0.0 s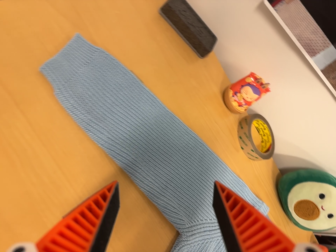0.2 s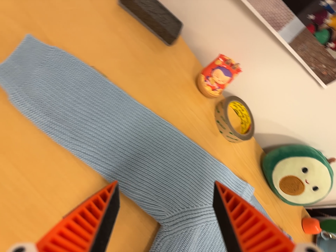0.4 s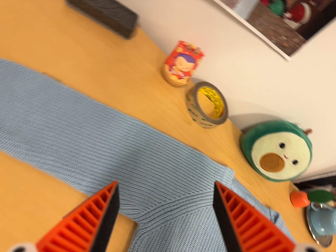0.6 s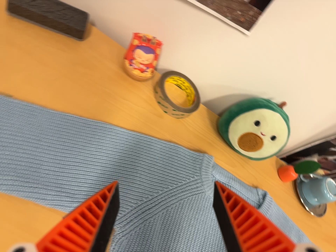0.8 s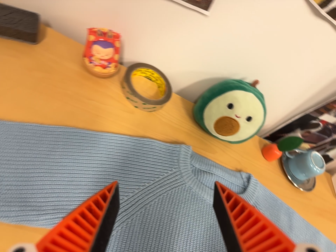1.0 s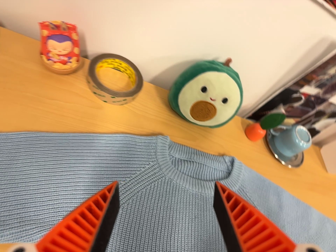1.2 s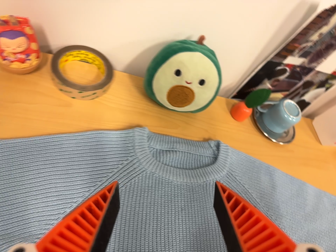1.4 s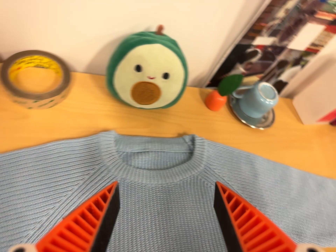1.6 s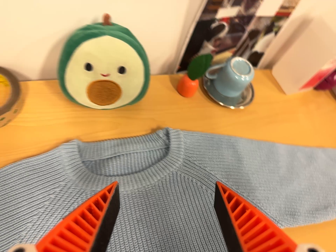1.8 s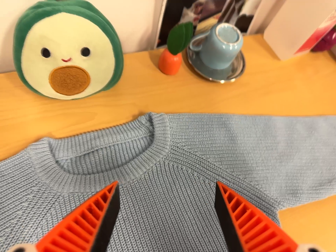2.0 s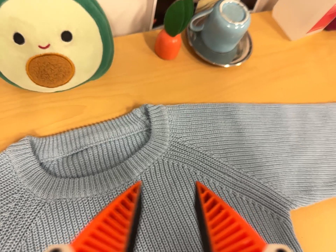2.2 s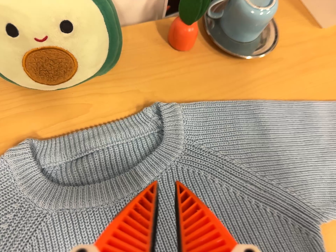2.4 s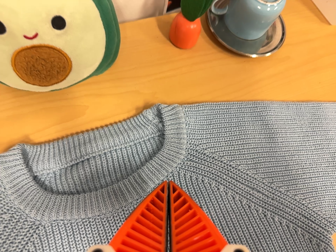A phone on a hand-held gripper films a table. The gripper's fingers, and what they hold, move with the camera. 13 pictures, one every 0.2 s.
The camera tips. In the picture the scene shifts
upward.
The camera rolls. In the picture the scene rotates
counterclockwise.
0.0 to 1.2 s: The camera travels to its right, about 28 cm, so close, fixed things drift to the left. Its aim tips toward the bottom of its view by about 10 degrees, and the scene shifts upward. It rolls about its line of sight by about 45 degrees, and the scene rotates counterclockwise.
1.2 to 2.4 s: The camera travels forward, to its right and toward the top of its view, about 24 cm, so what stands in front looms larger. Its aim tips toward the bottom of its view by about 20 degrees. It rolls about its line of sight by about 25 degrees, and the scene rotates counterclockwise.
The film runs backward here.
